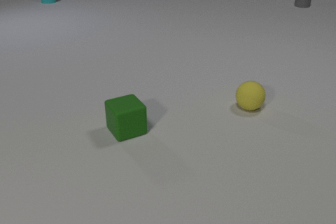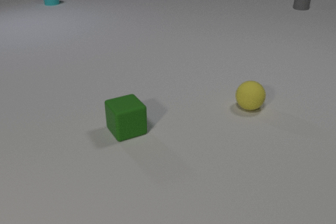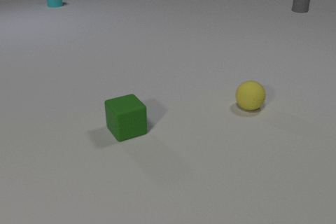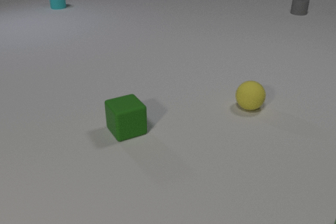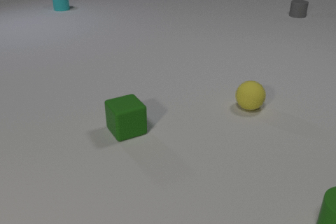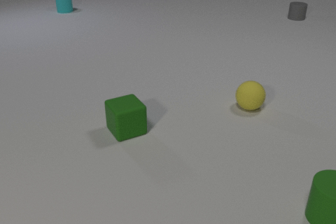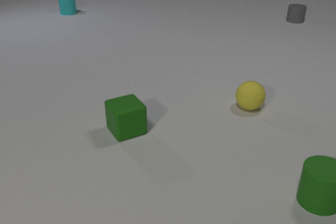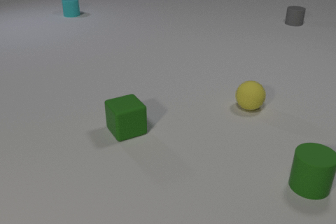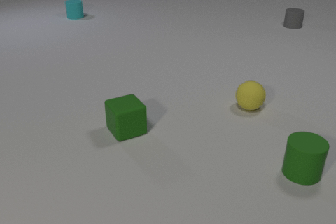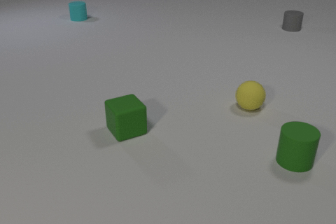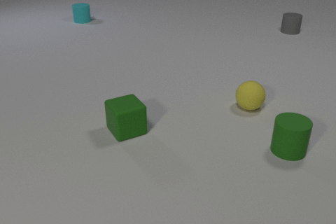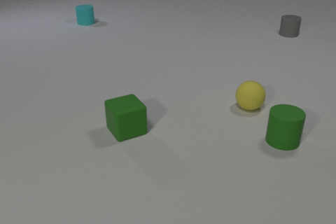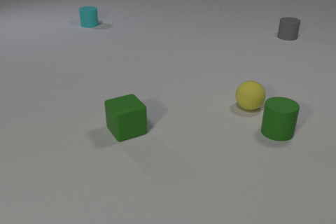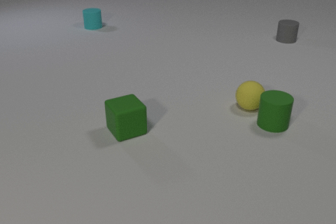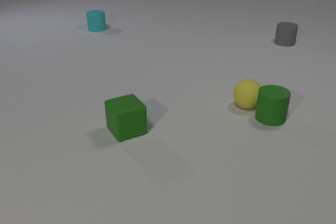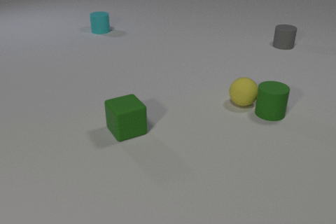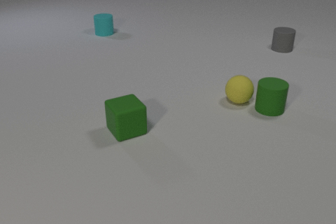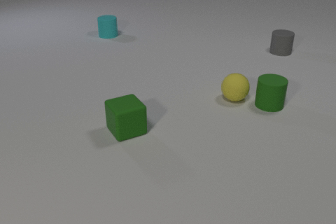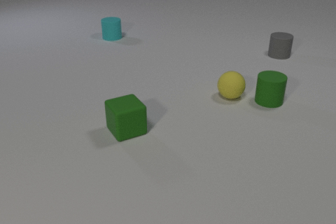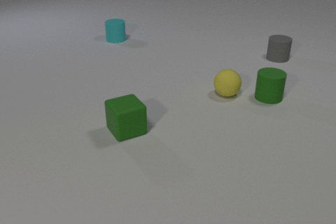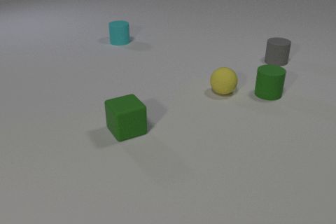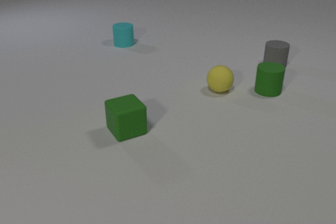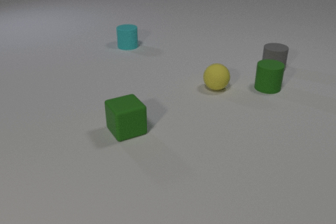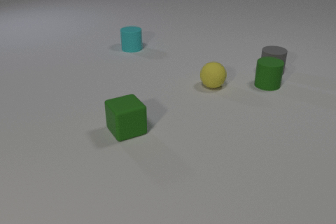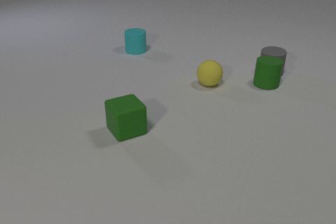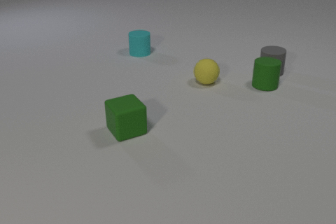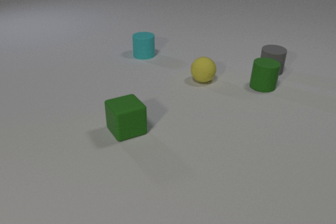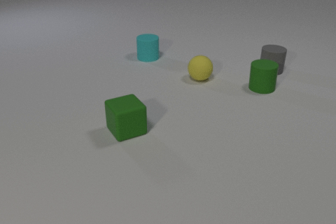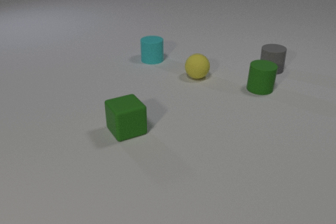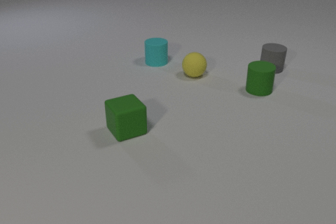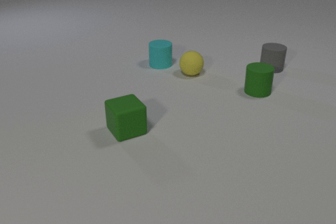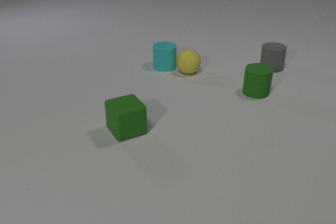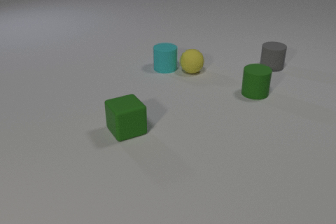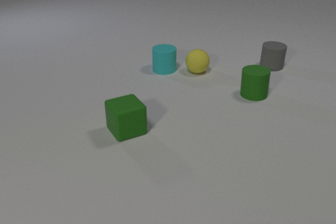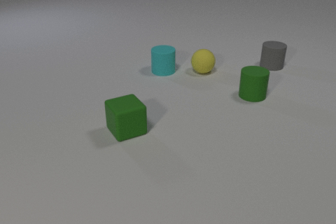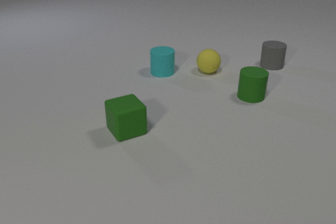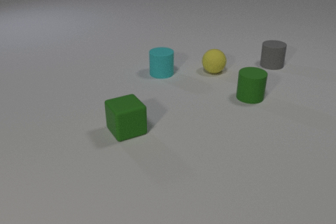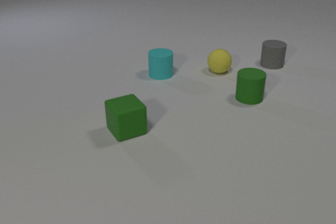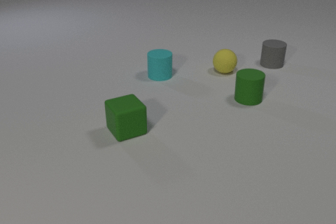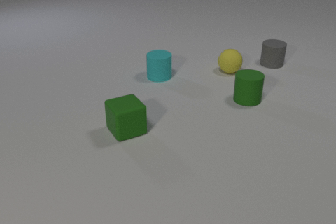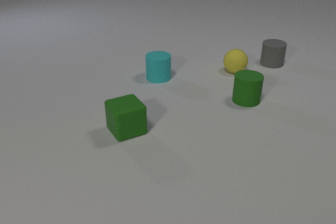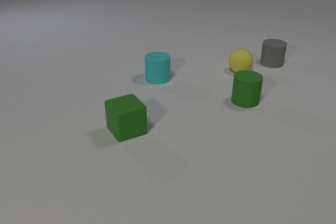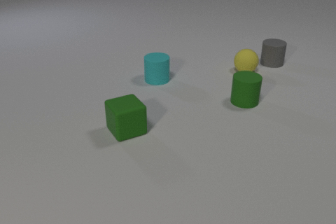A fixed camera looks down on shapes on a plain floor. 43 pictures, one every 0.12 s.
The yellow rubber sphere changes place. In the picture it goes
away from the camera.
The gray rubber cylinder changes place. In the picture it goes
toward the camera.
0.00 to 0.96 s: The green rubber cylinder comes in at the right edge, slides away from the camera and to the left. The gray rubber cylinder slides toward the camera. The cyan rubber cylinder slides toward the camera.
0.96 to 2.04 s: The green rubber cylinder slides away from the camera. The yellow rubber sphere rolls away from the camera and to the left. The gray rubber cylinder slides toward the camera. The cyan rubber cylinder slides toward the camera and to the right. The green rubber cylinder and the yellow rubber sphere collide.
2.04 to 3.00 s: The green rubber cylinder slides away from the camera. The yellow rubber sphere rolls away from the camera and to the left. The gray rubber cylinder slides toward the camera. The cyan rubber cylinder slides toward the camera and to the right. The green rubber cylinder and the gray rubber cylinder collide.
3.00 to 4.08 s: The green rubber cylinder slides toward the camera and to the left. The yellow rubber sphere rolls away from the camera. The gray rubber cylinder slides away from the camera. The cyan rubber cylinder slides toward the camera and to the right. The yellow rubber sphere and the cyan rubber cylinder collide.
4.08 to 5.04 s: The green rubber cylinder slides toward the camera and to the left. The yellow rubber sphere rolls to the right. The gray rubber cylinder slides away from the camera. The cyan rubber cylinder slides toward the camera.
Are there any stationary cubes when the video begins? yes.
Are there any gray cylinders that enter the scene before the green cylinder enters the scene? no.
How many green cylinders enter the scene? 1.
